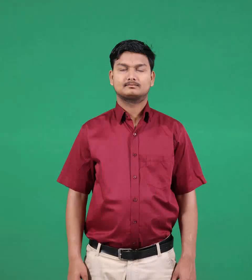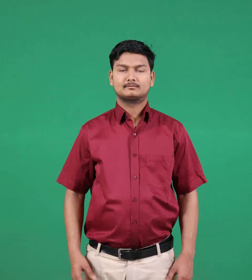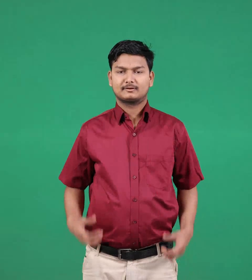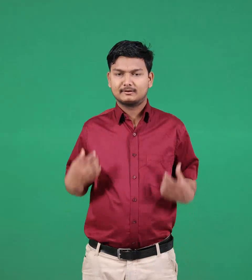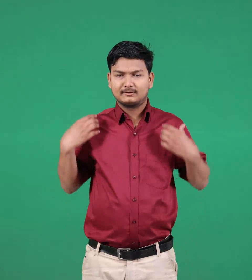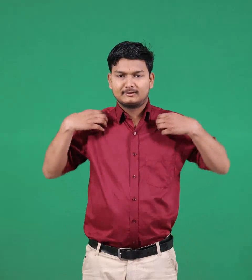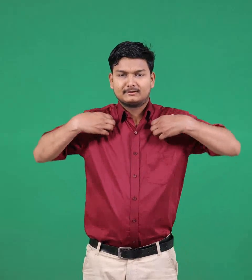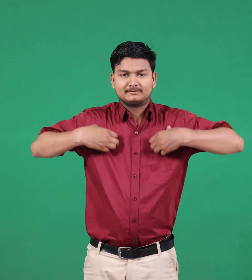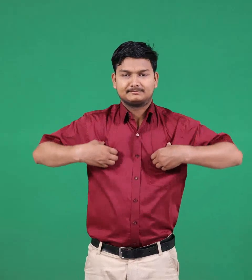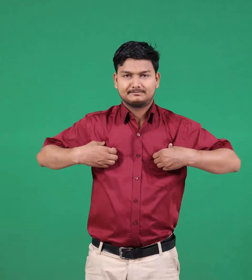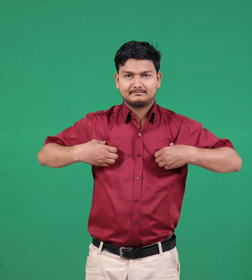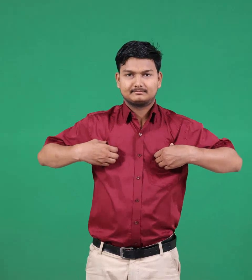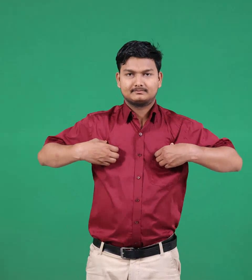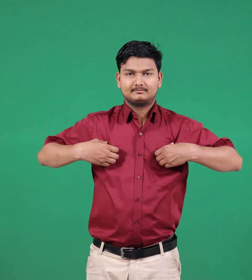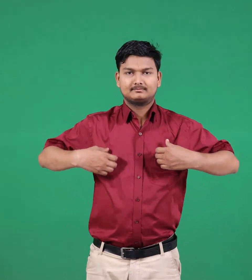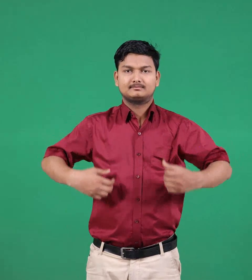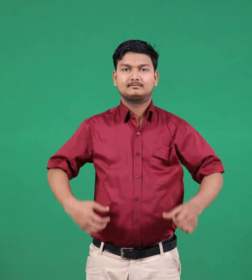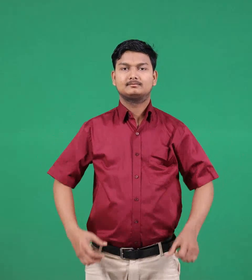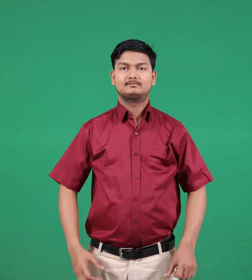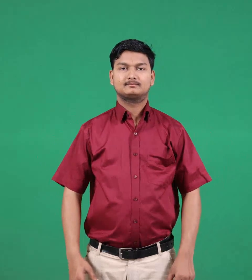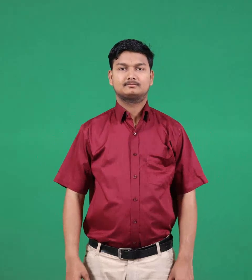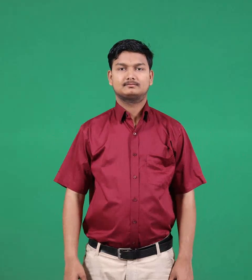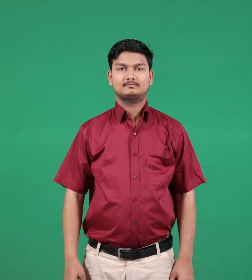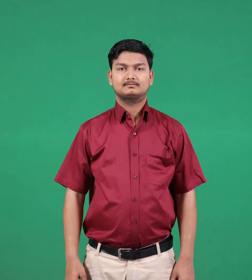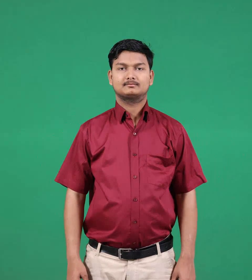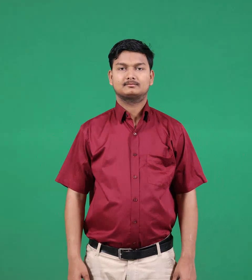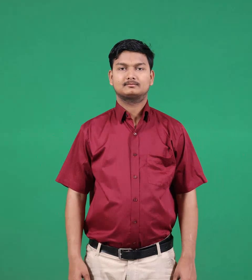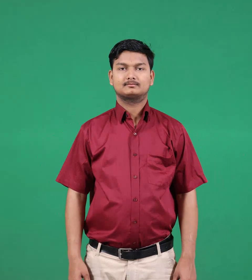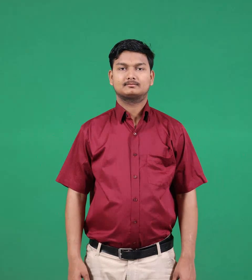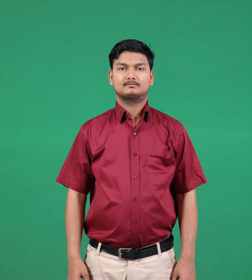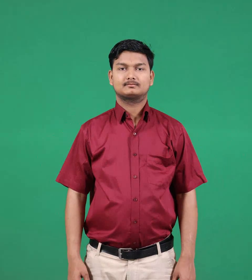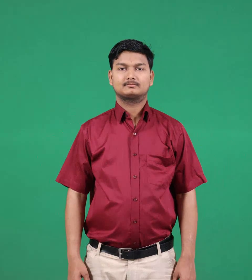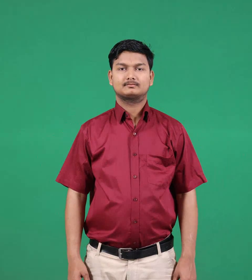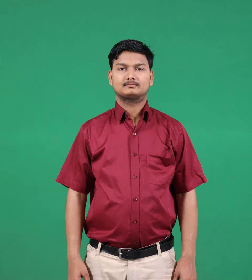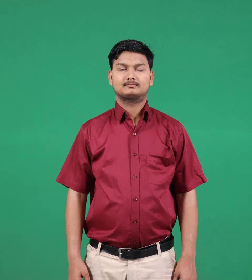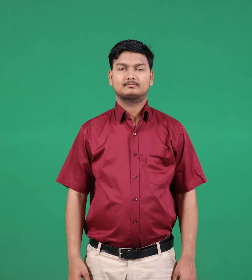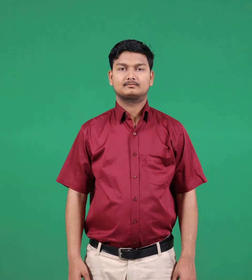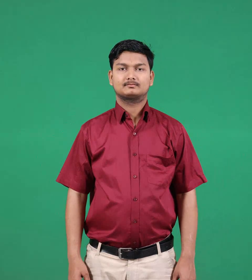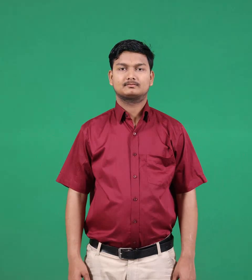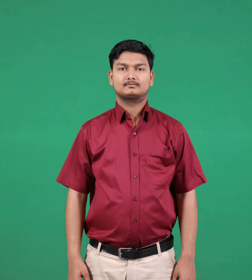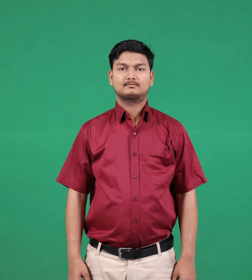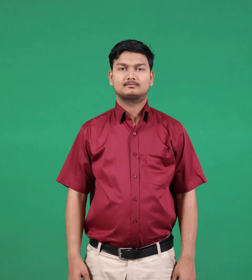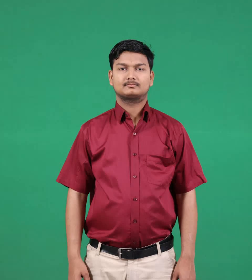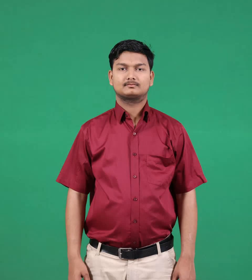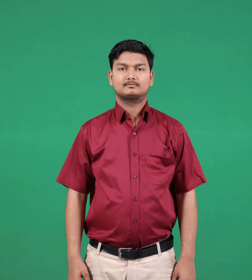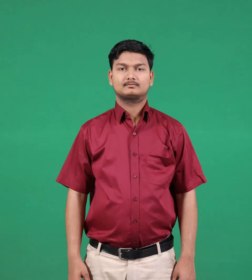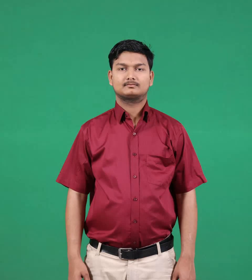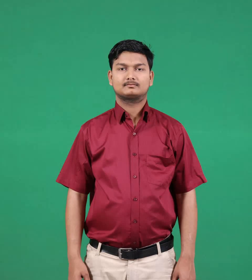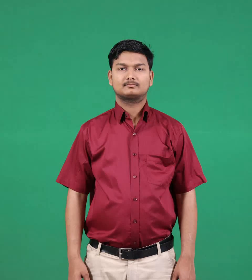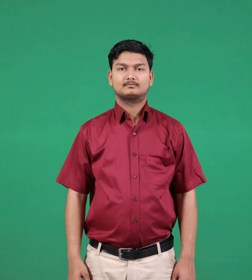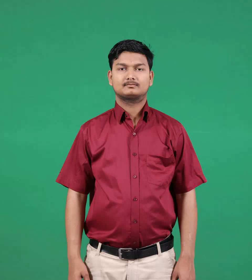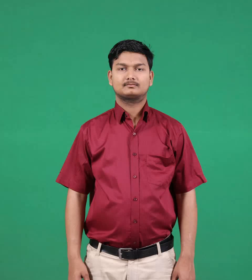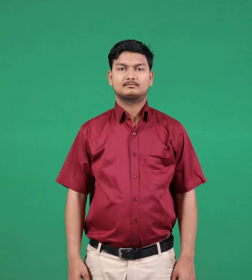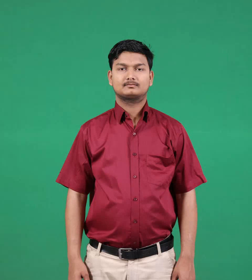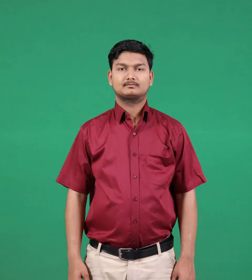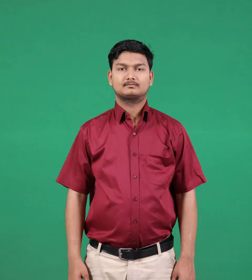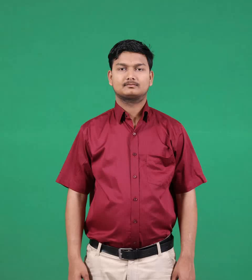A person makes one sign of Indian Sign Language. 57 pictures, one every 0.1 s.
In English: bag hold
